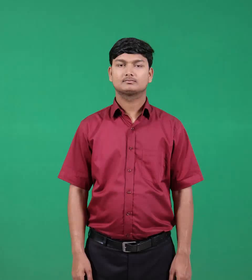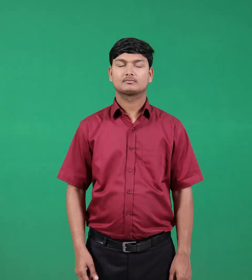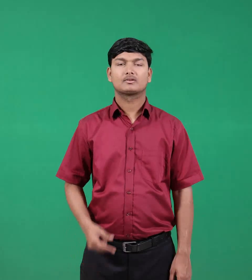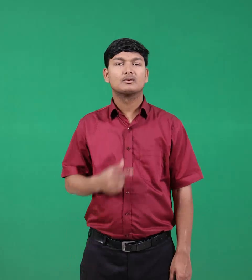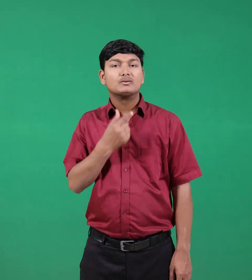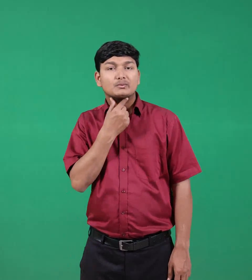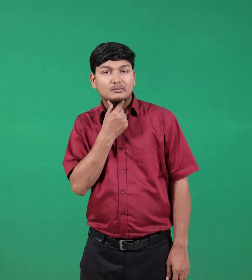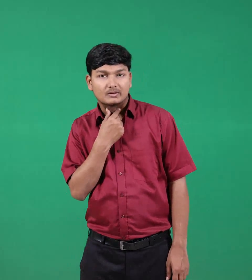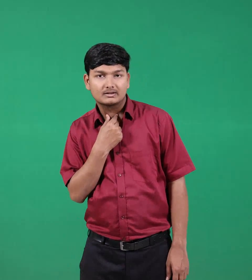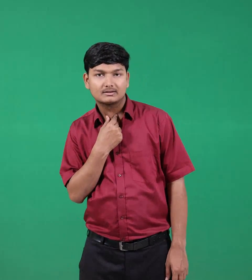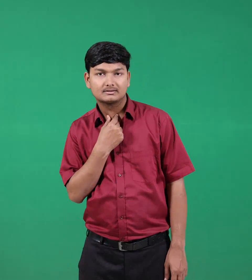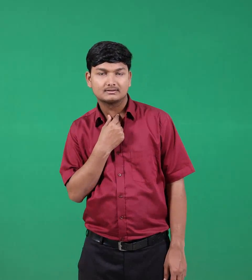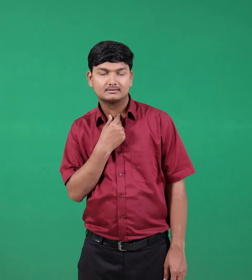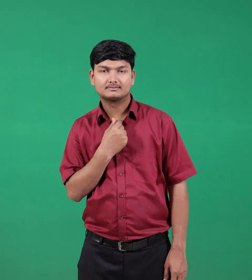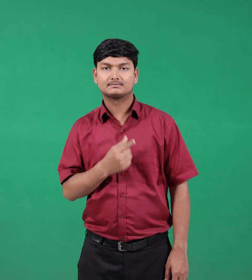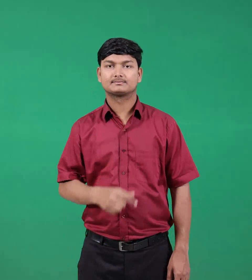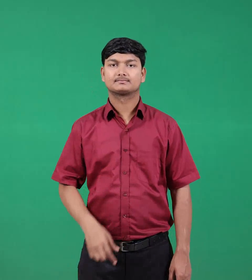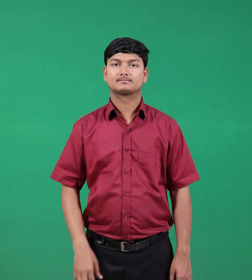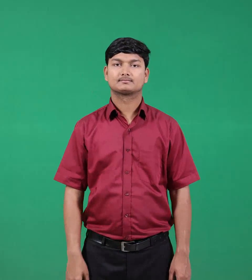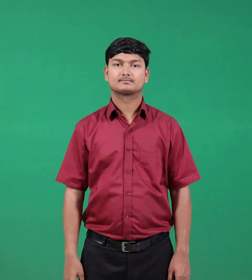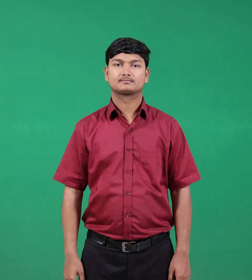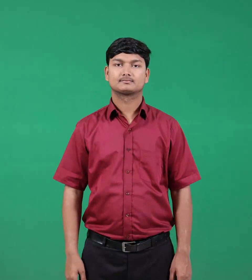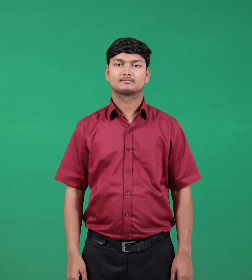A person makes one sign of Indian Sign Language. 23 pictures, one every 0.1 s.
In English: wish
